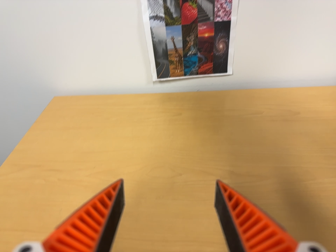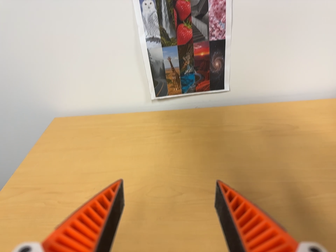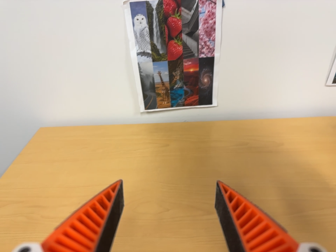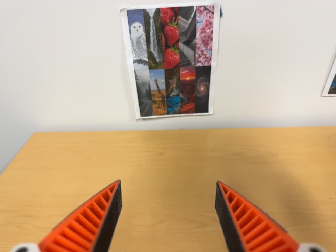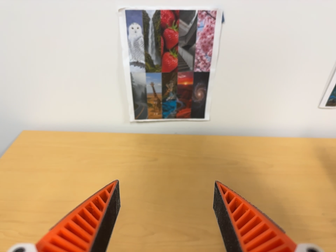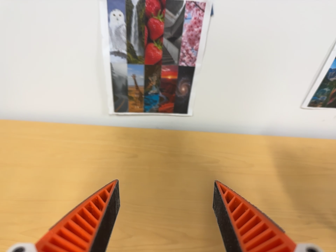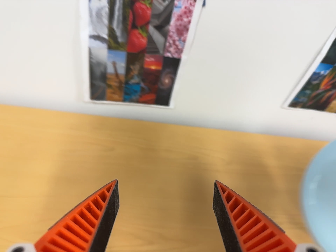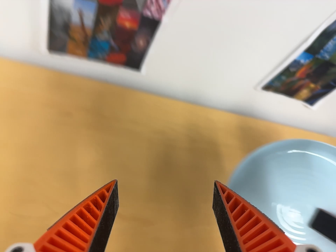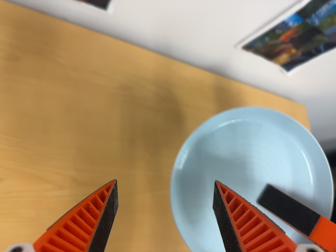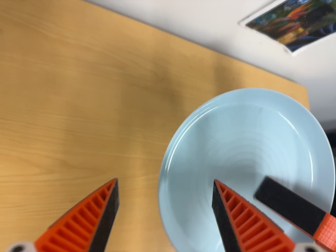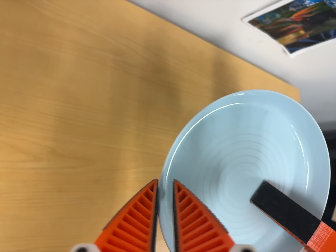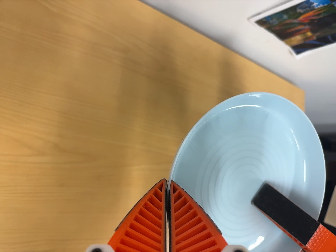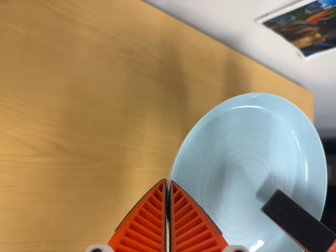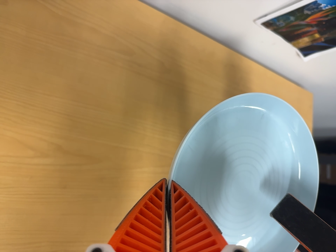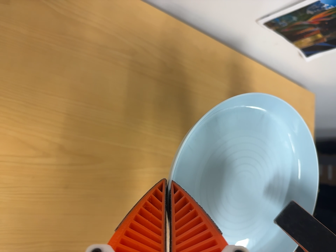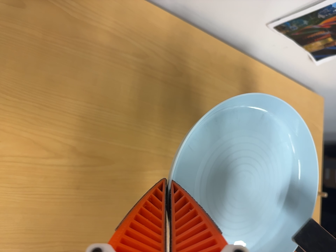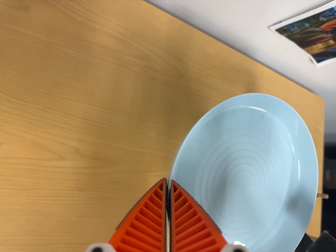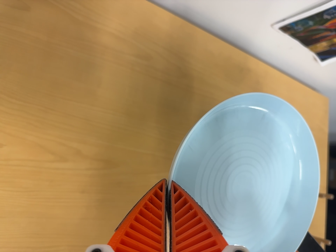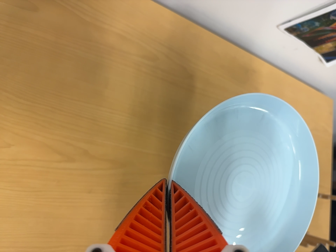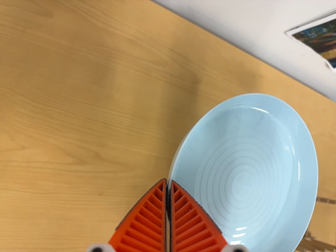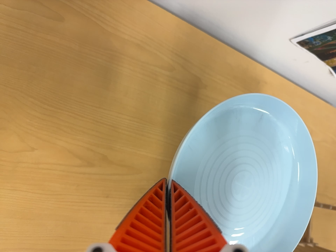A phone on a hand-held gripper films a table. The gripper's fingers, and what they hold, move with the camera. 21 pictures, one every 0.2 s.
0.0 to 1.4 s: The camera swings to its right by about 25 degrees, and the scene slides to the left. It travels toward the top of its view and forward, about 22 cm. Its aim tips toward the bottom of its view by about 15 degrees. It rolls about its line of sight by about 15 degrees, and the scene rotates clockwise.
1.4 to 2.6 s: The camera travels forward and toward the top of its view, about 10 cm, so what stands in front looms larger. Its aim tips toward the bottom of its view by about 20 degrees, and the scene shifts upward. It rolls about its line of sight by about 15 degrees, and the scene rotates clockwise.
2.6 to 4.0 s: The camera travels to its left, about 4 cm, so close, fixed things drift to the right.
The film runs backward here.
